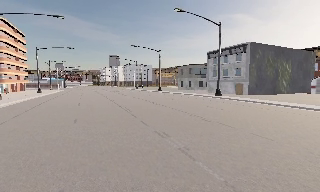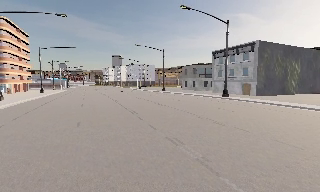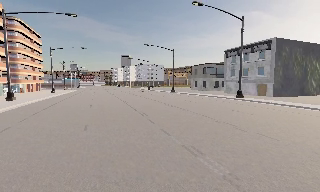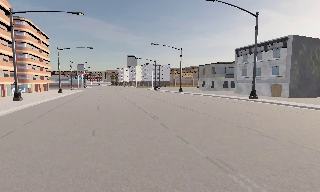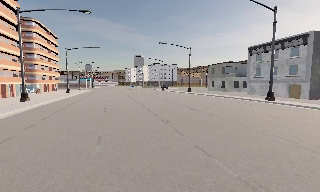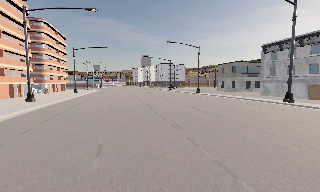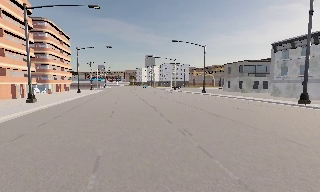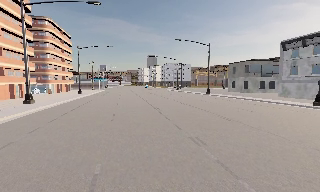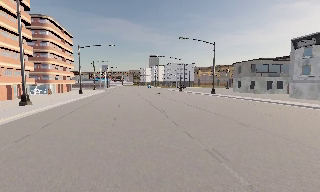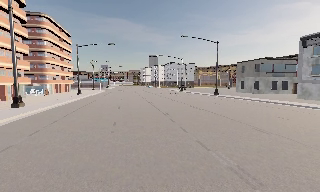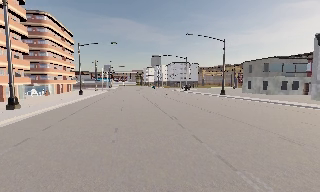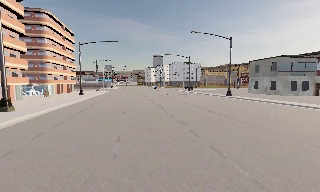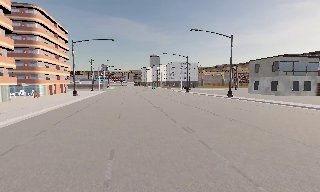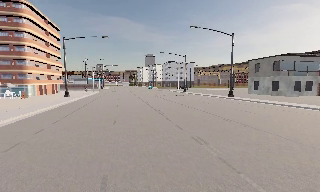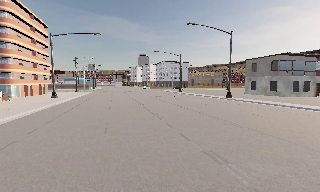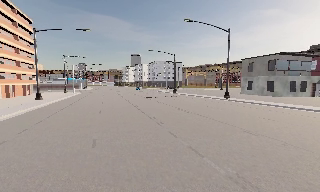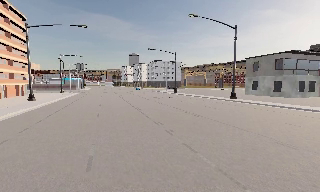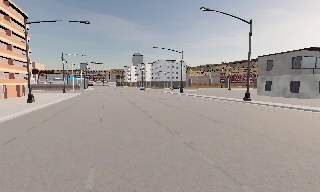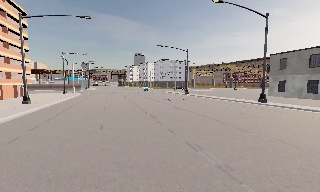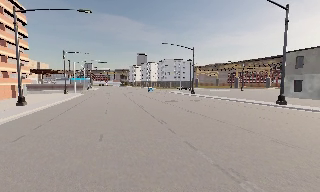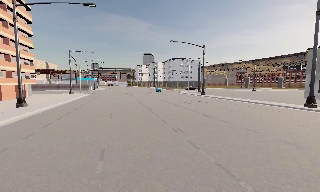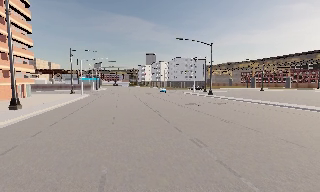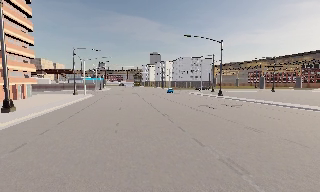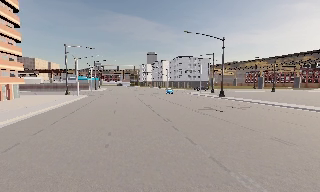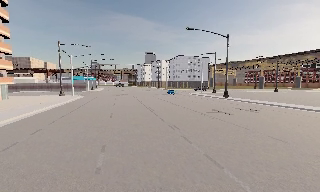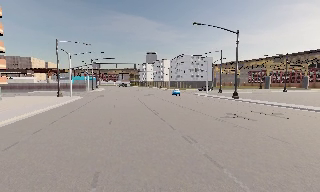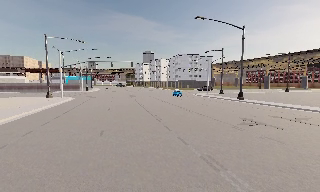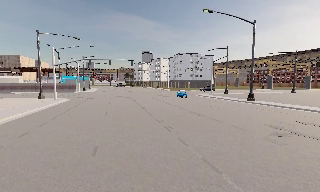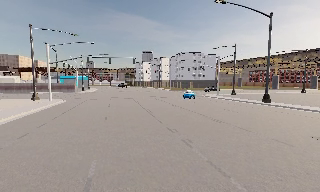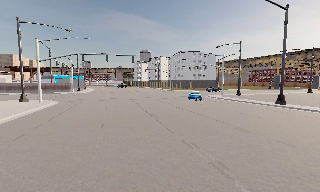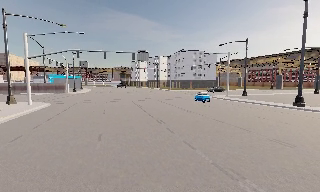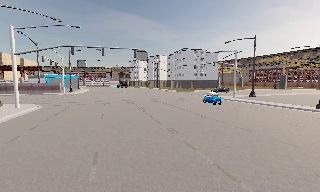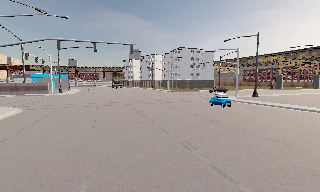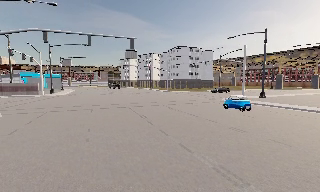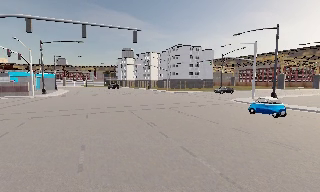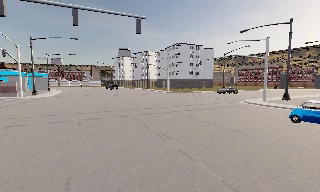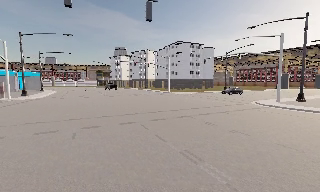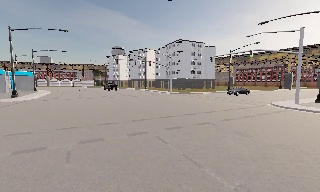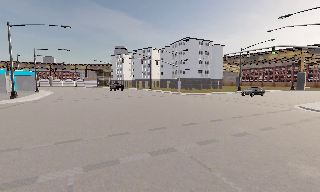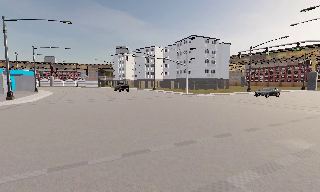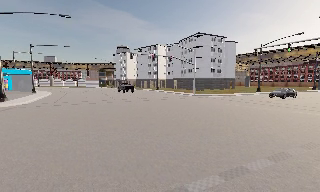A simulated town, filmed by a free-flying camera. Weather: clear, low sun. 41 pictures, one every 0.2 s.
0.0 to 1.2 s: The camera swings to its left by about 10 degrees, and the scene slides to the right. It travels forward, about 5 m, so what stands in front looms larger.
1.2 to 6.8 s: The camera travels forward, about 50 m, so what stands in front looms larger. It gains speed.
6.8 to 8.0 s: The camera travels forward and to its left, about 14 m, so what stands in front looms larger.
The film runs backward here.
